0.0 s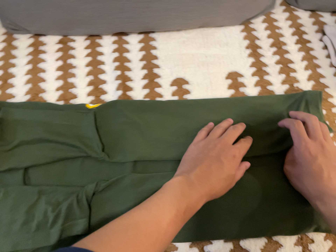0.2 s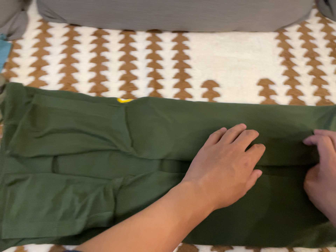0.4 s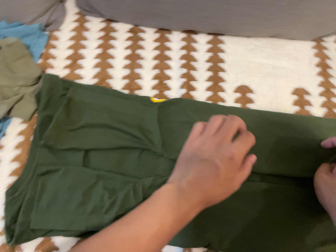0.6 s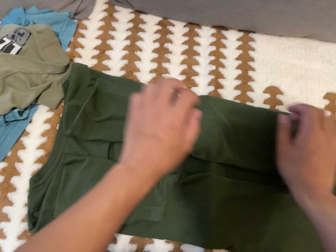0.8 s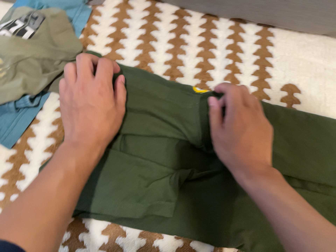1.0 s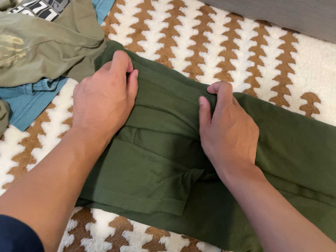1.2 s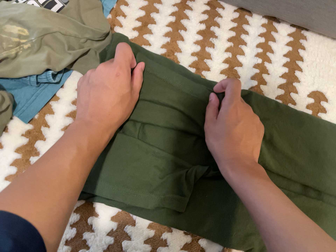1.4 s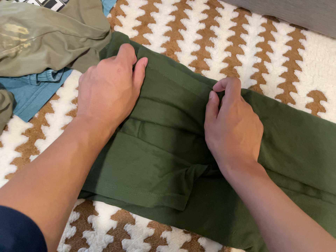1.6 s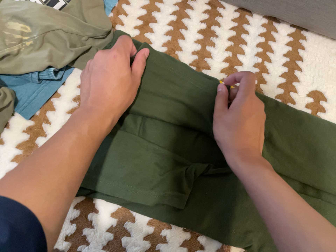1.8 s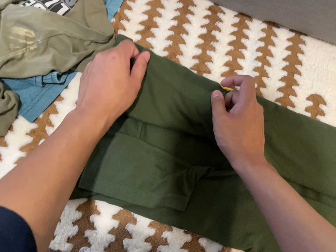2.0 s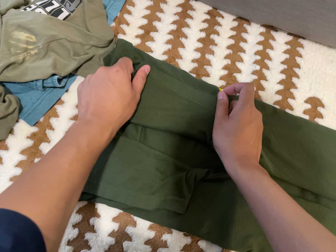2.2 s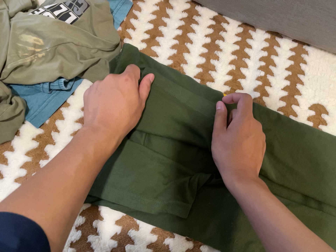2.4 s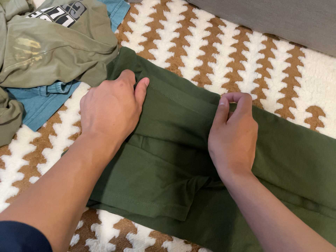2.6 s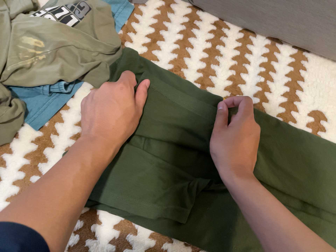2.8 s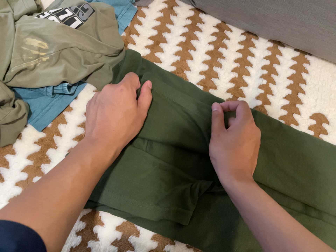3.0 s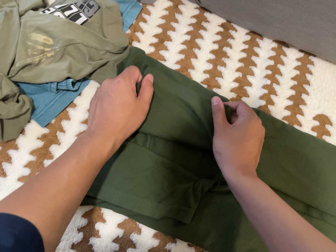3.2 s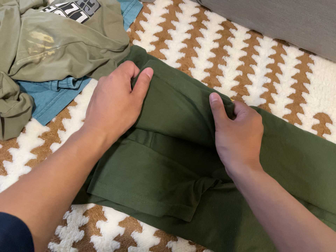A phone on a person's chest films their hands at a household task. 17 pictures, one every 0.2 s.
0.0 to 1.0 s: The camera travels to its left, about 16 cm, so close, fixed things drift to the right. It rolls about its line of sight by about 20 degrees, and the scene rotates clockwise.
1.0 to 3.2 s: The camera shifts only a little, or ends up much as it began.
The film runs backward here.
